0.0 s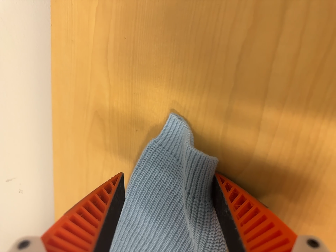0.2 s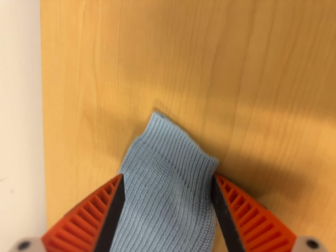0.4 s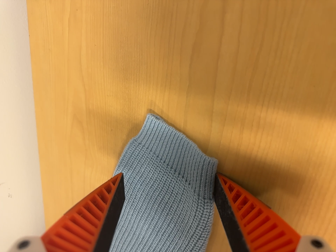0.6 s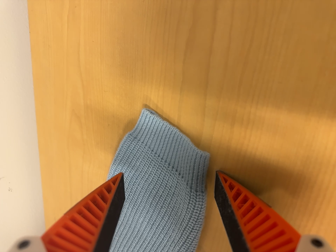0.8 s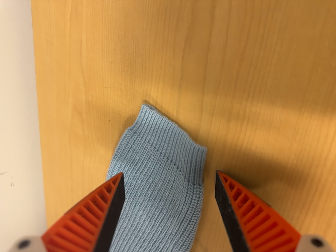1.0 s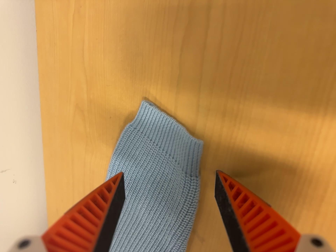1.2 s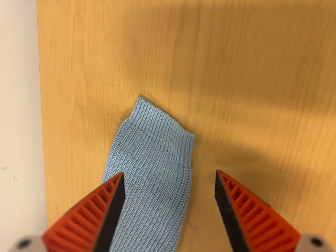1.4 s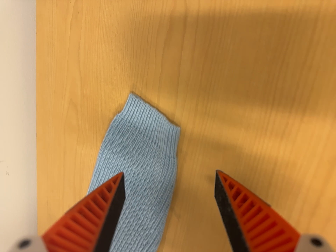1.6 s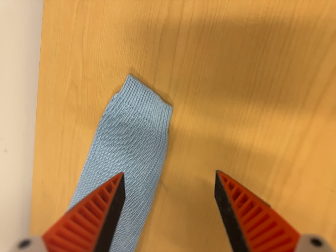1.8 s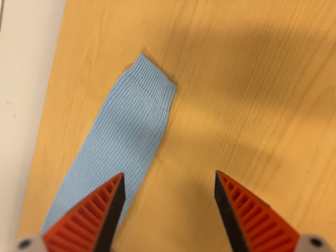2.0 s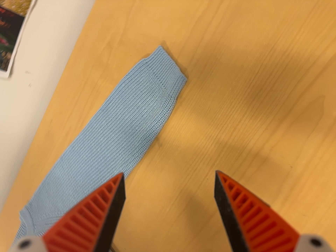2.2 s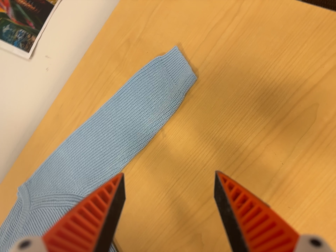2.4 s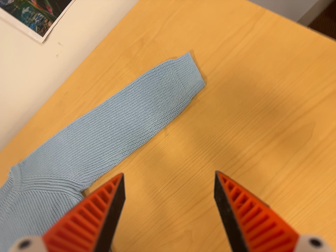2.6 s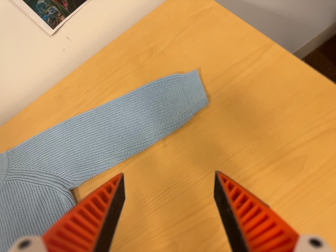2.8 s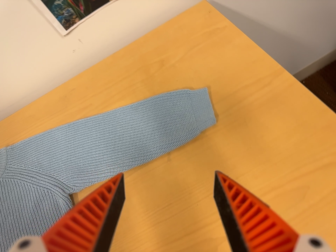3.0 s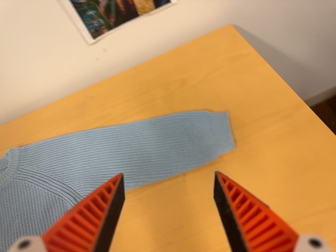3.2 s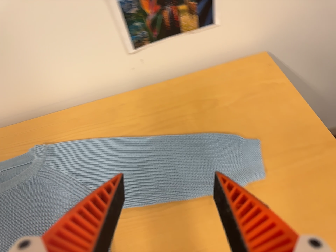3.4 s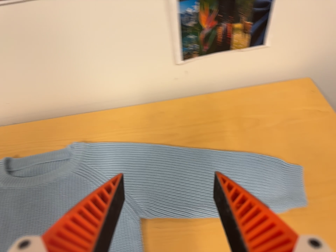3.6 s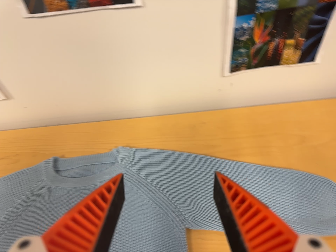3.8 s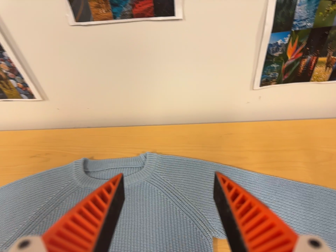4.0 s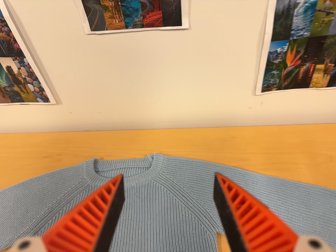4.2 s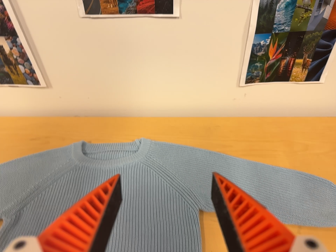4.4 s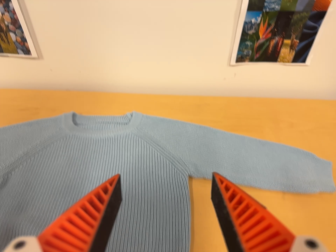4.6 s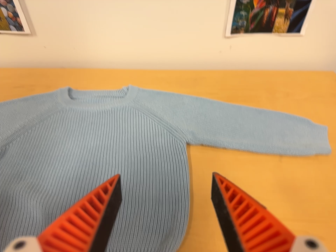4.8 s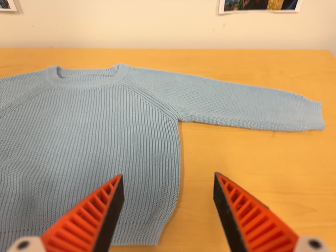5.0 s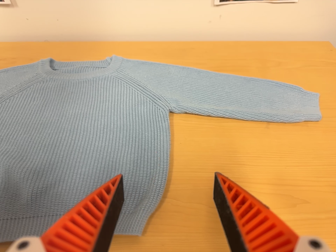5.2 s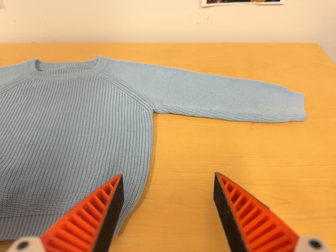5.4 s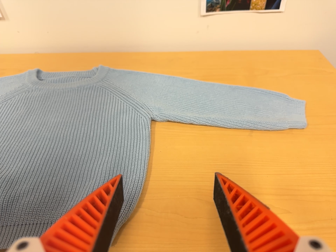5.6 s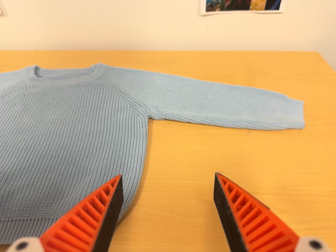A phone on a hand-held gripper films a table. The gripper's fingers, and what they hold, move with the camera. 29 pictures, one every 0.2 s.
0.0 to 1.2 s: The camera travels backward and to its right, about 8 cm, so what stands in front gets smaller.
1.2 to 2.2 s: The camera travels toward the bottom of its view and backward, about 20 cm. Its aim tips toward the top of its view by about 10 degrees. It rolls about its line of sight by about 30 degrees, and the scene rotates clockwise.
2.2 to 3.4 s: The camera travels to its left, about 26 cm, so close, fixed things drift to the right. Its aim tips toward the top of its view by about 10 degrees, and the scene shifts downward. It rolls about its line of sight by about 45 degrees, and the scene rotates clockwise.
3.4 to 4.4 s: The camera travels toward the bottom of its view, to its left and backward, about 20 cm. It rolls about its line of sight by about 10 degrees, and the scene rotates clockwise.
4.4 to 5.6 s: The camera travels toward the bottom of its view and to its right, about 16 cm, so close, fixed things drift upward.
The film runs backward here.
